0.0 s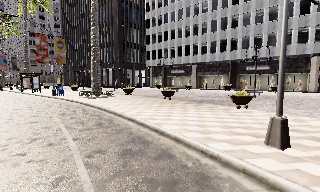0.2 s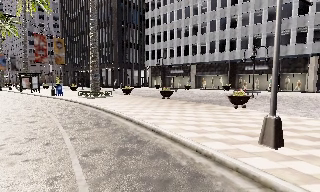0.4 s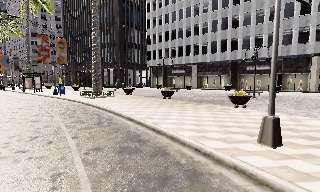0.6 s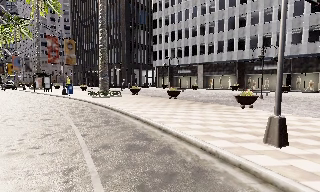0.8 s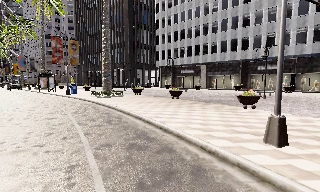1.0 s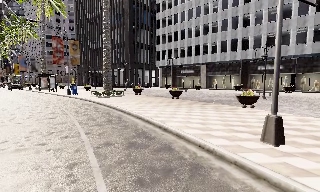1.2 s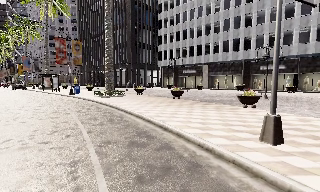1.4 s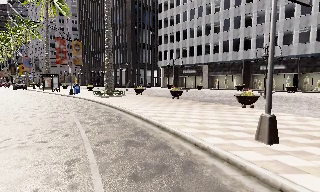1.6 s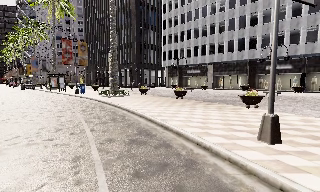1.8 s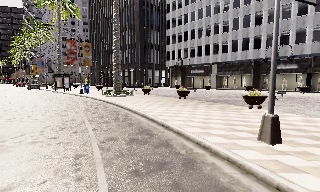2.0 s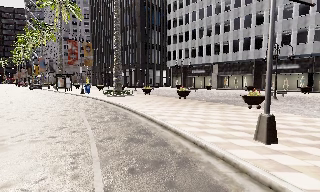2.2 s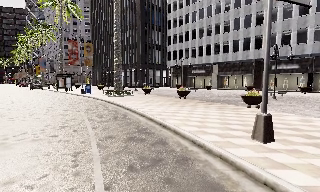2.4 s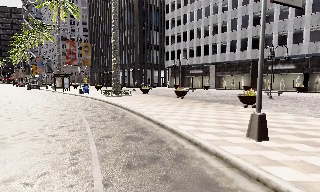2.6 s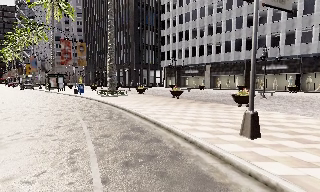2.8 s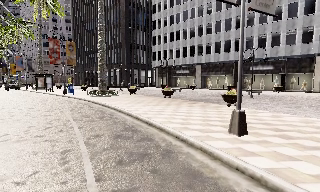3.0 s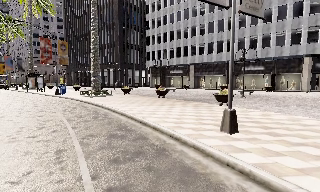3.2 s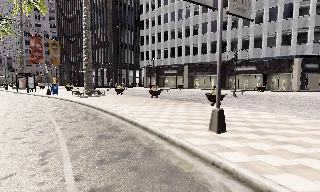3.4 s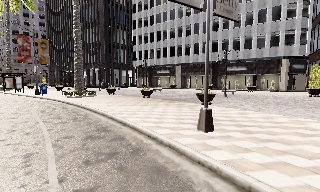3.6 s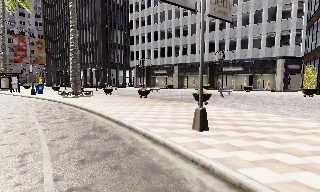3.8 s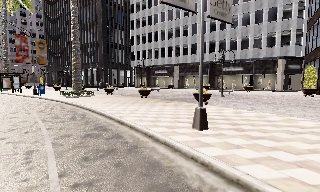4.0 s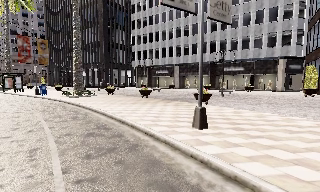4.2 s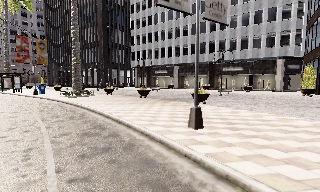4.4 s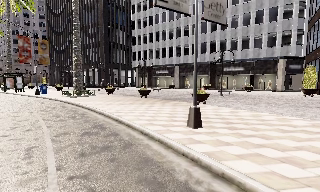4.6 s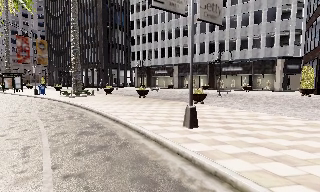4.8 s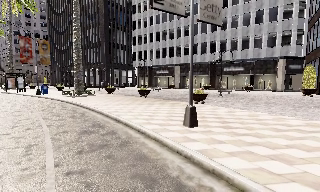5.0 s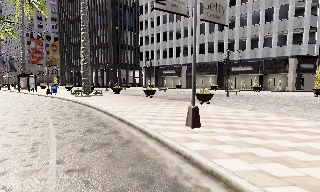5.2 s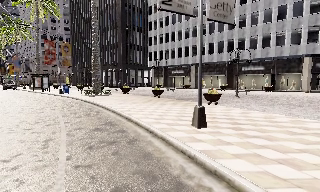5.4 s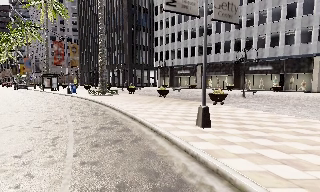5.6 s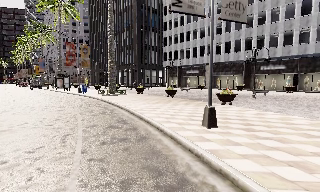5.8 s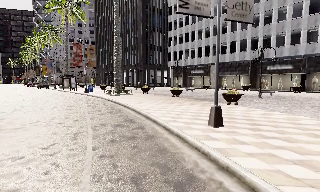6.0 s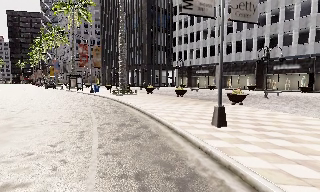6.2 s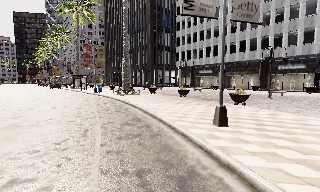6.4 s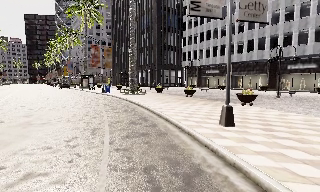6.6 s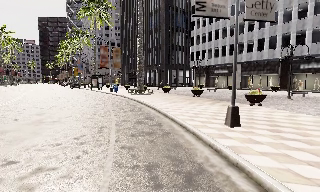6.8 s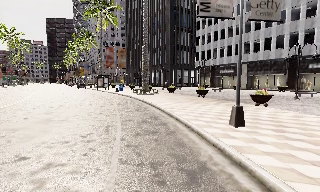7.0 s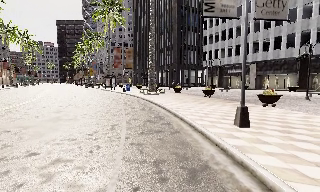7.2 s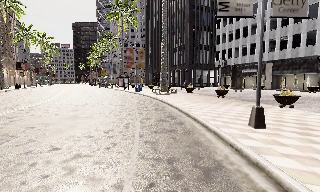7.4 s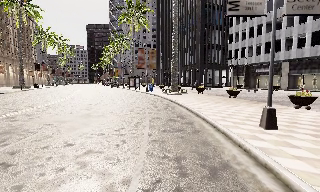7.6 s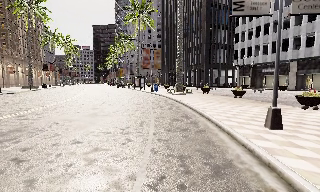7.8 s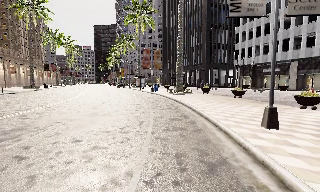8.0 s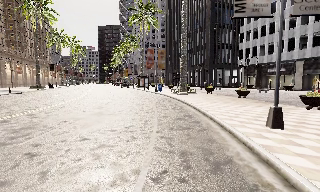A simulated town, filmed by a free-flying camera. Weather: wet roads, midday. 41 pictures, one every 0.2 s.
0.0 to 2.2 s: The camera travels backward and to its right, about 1 m, so what stands in front gets smaller.
2.2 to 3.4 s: The camera swings to its right by about 10 degrees, and the scene slides to the left.
3.4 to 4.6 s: The camera shifts only a little, or ends up much as it began.
4.6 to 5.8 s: The camera pans to its left, which is counterclockwise from overhead, by about 15 degrees.
5.8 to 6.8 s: The camera shifts only a little, or ends up much as it began.
6.8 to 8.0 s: The scene slides to the right, as the camera pans about 15 degrees to its left. It travels backward, about 0.5 m, so what stands in front gets smaller.
The film runs backward here.
